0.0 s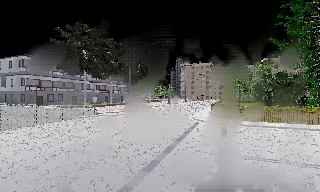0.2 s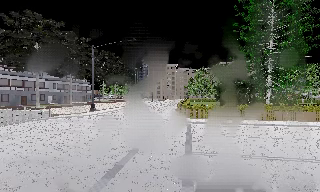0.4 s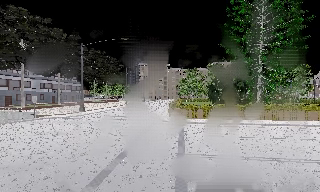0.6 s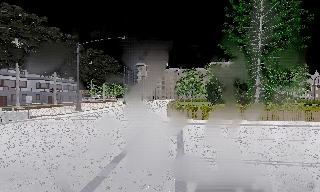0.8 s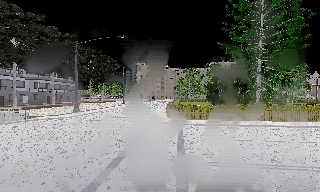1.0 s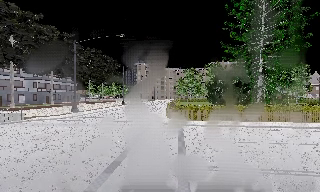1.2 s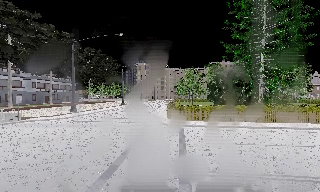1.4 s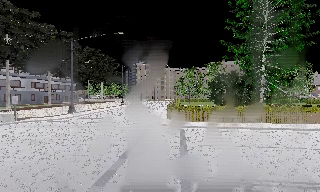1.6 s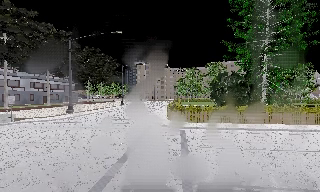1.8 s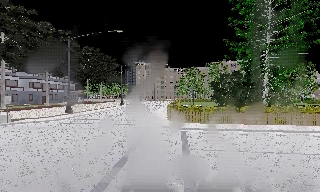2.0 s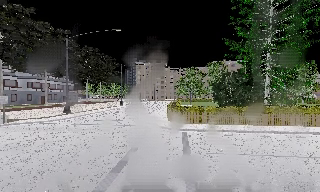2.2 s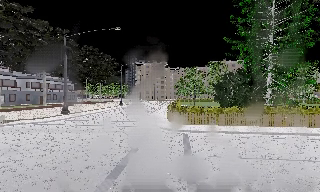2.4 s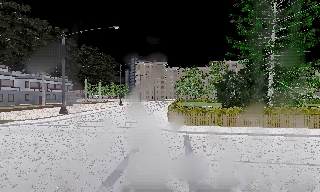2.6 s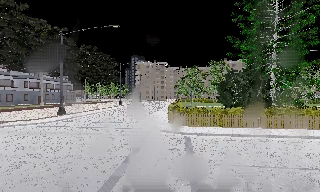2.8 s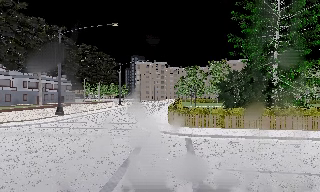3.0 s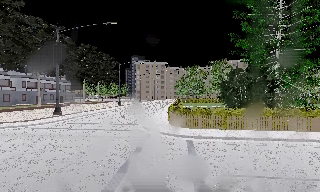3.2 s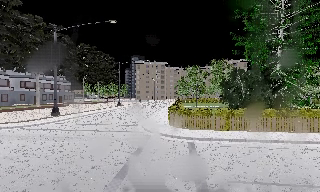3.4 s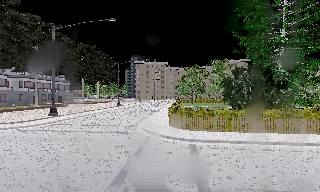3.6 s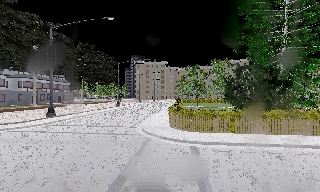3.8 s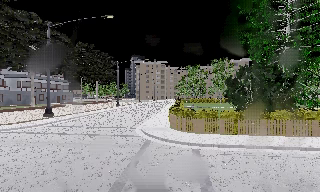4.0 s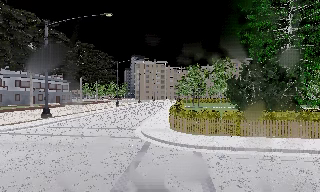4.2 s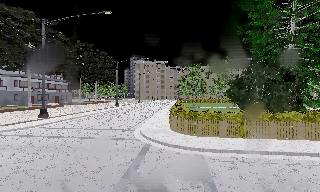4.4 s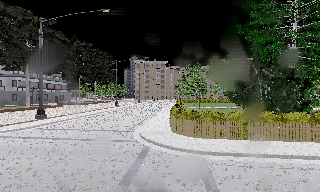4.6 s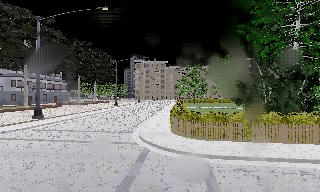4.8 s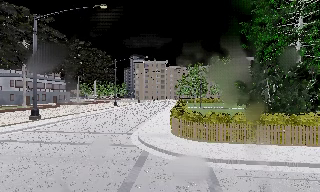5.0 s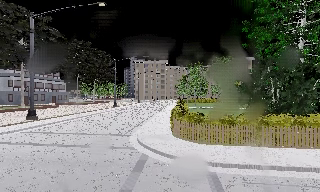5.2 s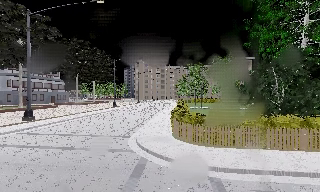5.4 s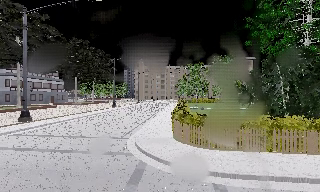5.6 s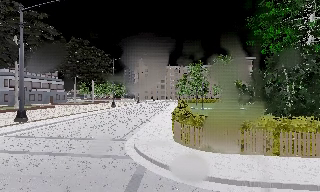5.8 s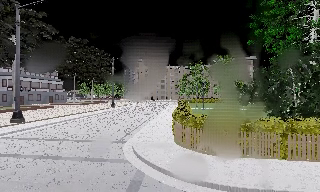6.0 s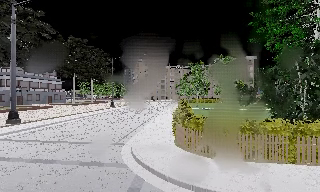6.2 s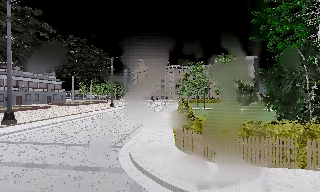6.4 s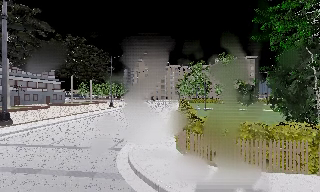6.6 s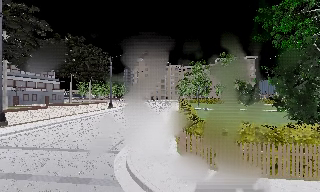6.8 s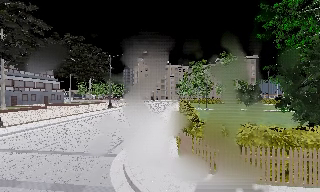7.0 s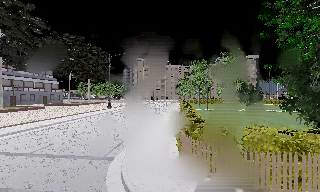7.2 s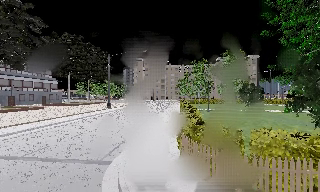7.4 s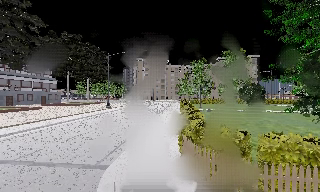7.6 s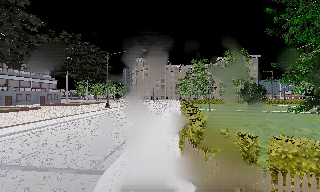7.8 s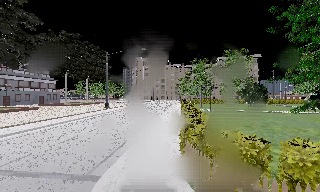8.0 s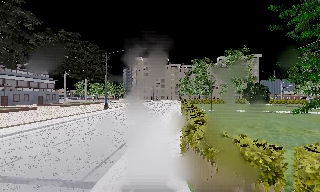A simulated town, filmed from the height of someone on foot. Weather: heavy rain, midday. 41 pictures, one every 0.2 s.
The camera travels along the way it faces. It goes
forward.
0.0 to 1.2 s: The camera pans to its right, which is clockwise from overhead, by about 15 degrees. It travels forward, about 2.5 m, so what stands in front looms larger.
1.2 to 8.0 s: The camera travels forward, about 13 m, so what stands in front looms larger.
The film runs forward here.
